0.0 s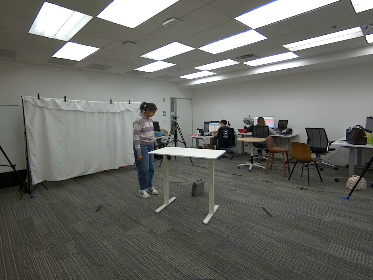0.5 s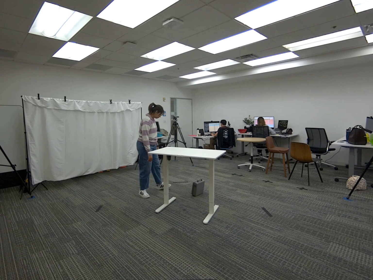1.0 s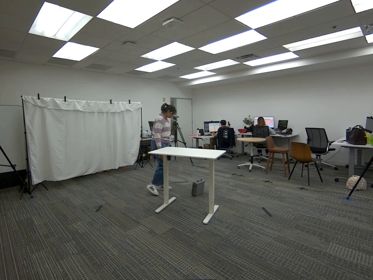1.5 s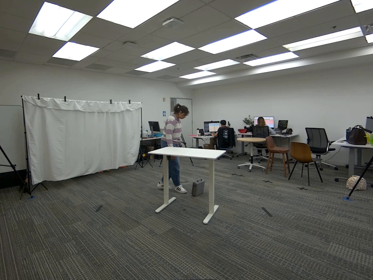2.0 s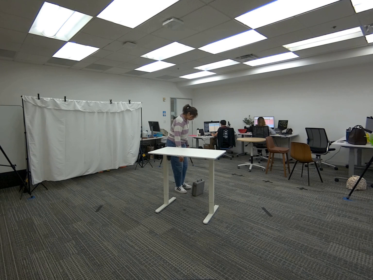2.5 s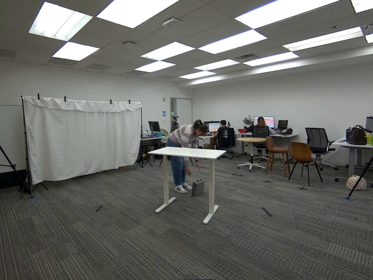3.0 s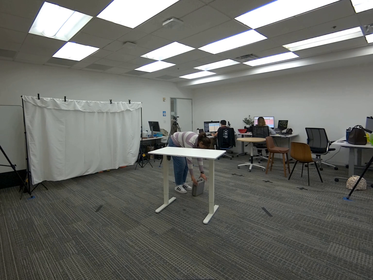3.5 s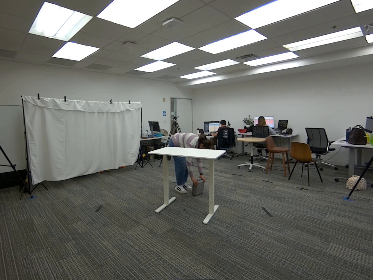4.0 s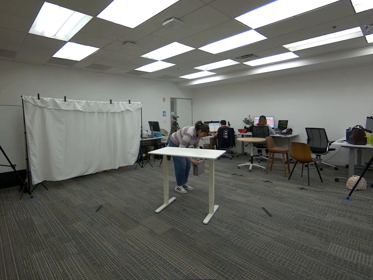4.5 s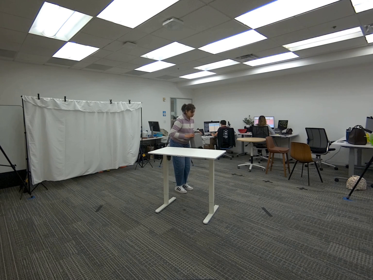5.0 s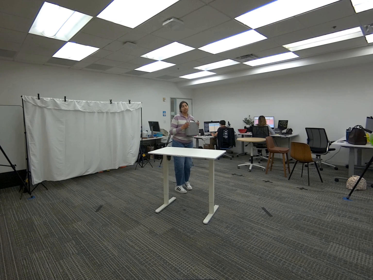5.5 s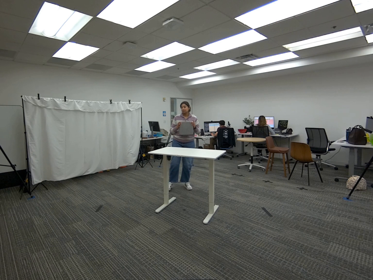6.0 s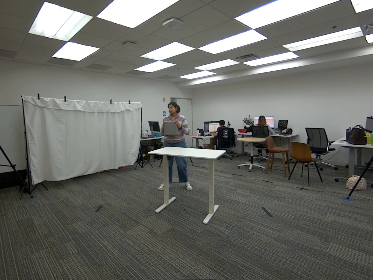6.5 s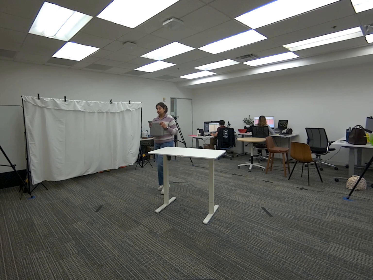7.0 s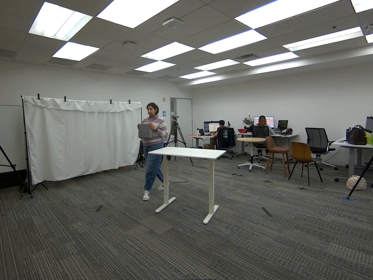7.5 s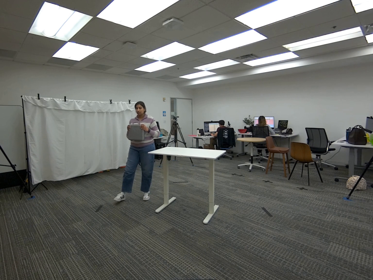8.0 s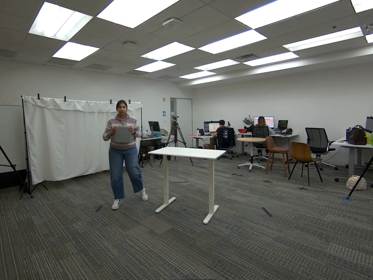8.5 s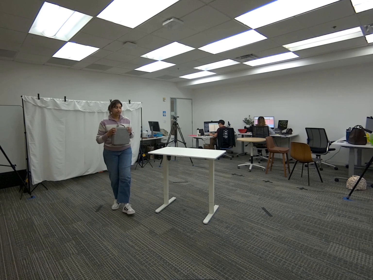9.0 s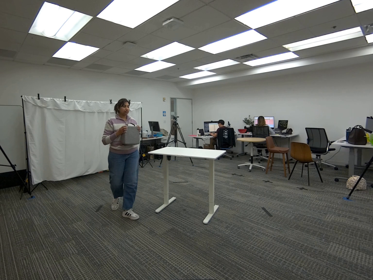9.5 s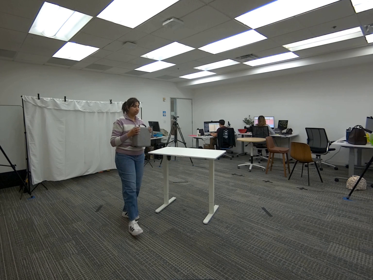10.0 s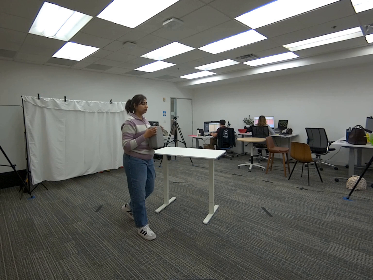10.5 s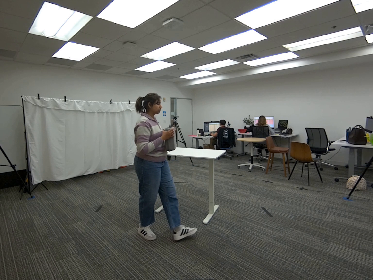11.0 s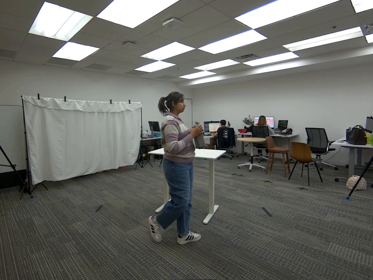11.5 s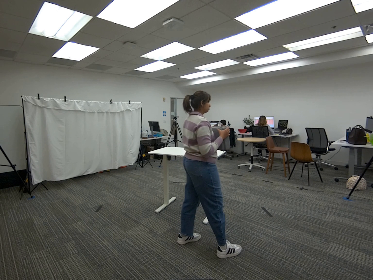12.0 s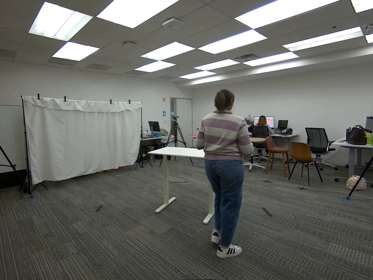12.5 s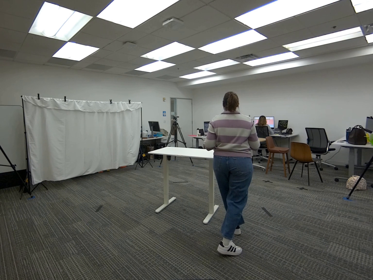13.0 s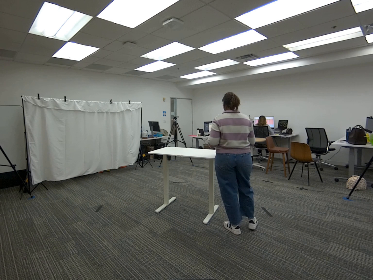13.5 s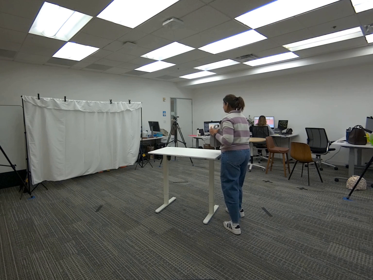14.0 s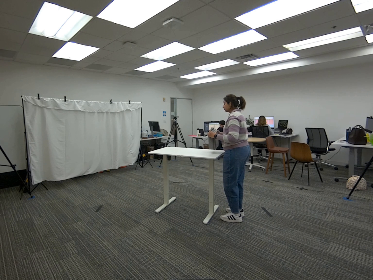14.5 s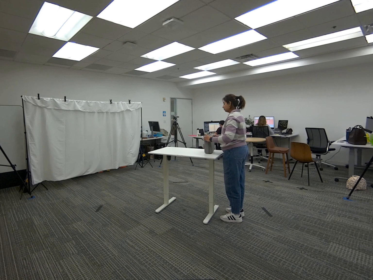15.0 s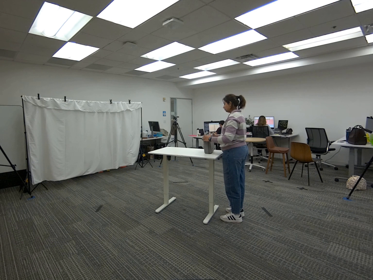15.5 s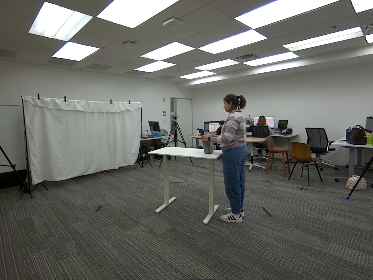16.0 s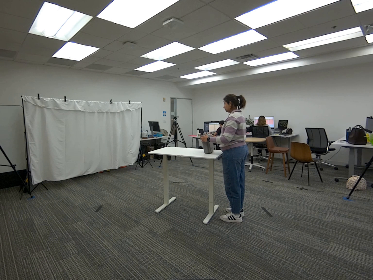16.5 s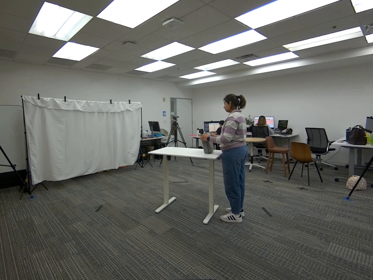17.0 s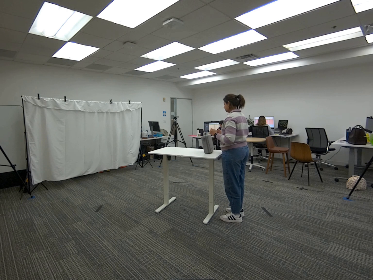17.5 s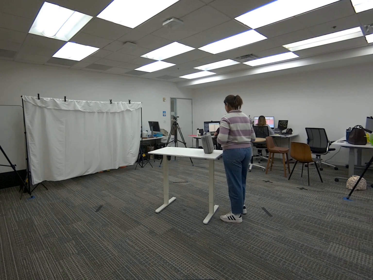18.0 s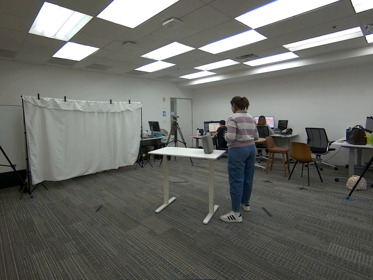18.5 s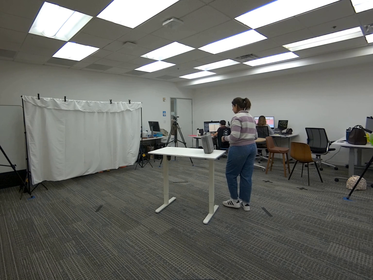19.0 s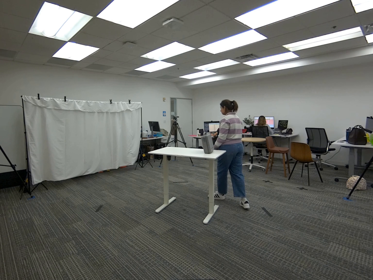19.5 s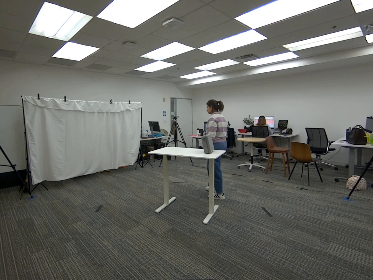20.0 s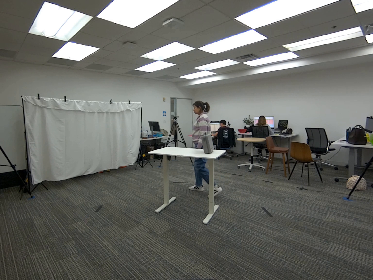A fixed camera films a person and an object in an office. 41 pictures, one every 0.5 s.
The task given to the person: Walk over to the gray case on the floor. Use both hands to pick up the gray case and walk within the bounding area. Lastly, place the gray case on top of the white desk when finish.
